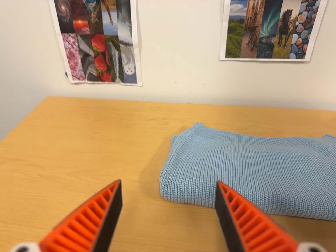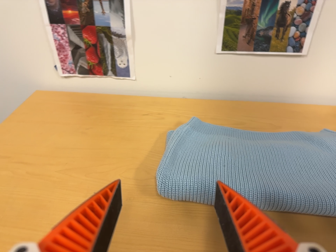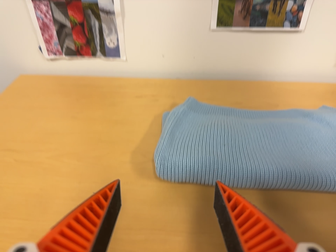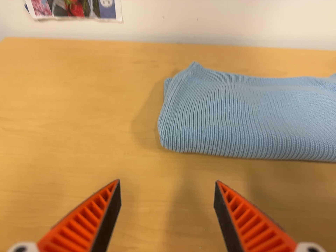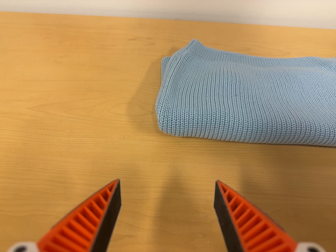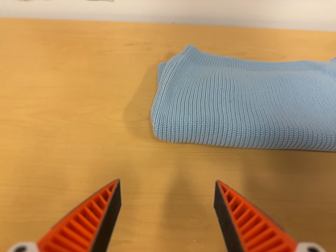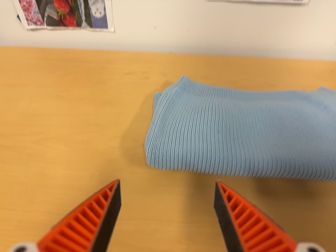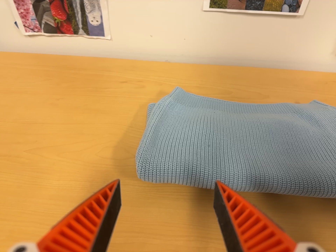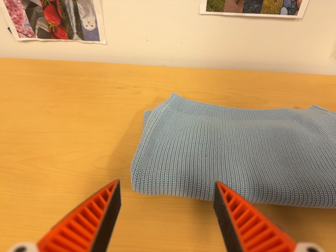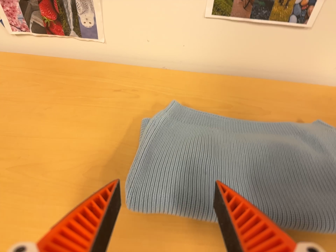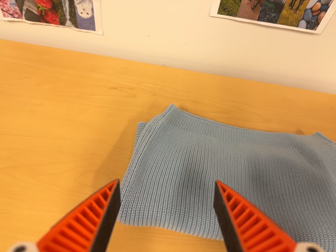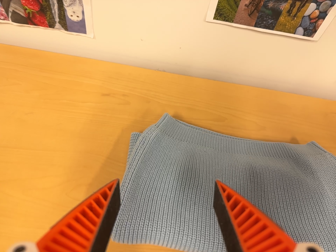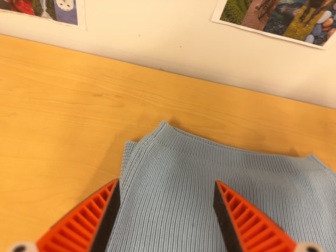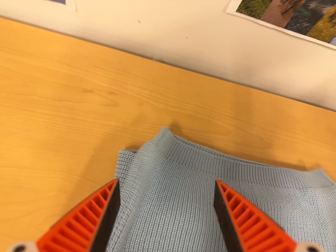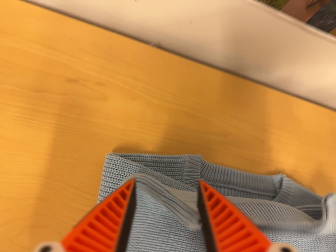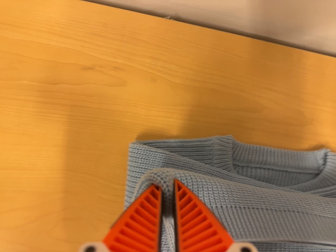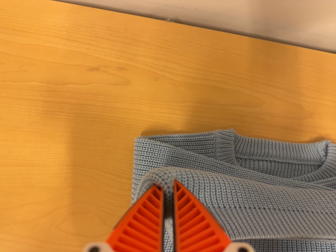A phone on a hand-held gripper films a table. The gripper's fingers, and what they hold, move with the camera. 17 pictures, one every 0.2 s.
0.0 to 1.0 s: The camera travels forward, about 9 cm, so what stands in front looms larger. Its aim tips toward the bottom of its view by about 15 degrees, and the scene shifts upward.
1.0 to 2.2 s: The camera travels toward the top of its view, about 18 cm, so close, fixed things drift downward.
2.2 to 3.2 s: The camera travels toward the top of its view and forward, about 18 cm. Its aim tips toward the bottom of its view by about 20 degrees.
The film runs backward here.
